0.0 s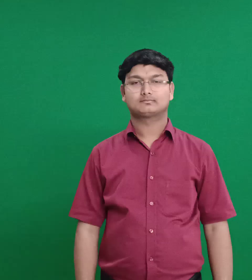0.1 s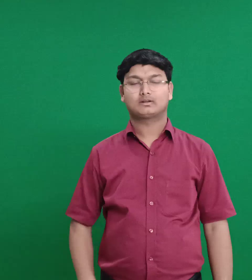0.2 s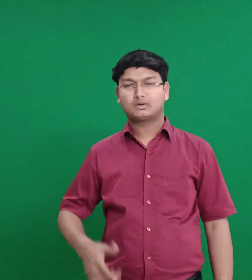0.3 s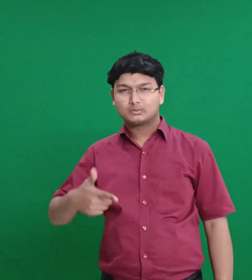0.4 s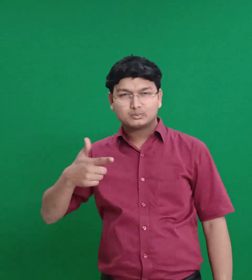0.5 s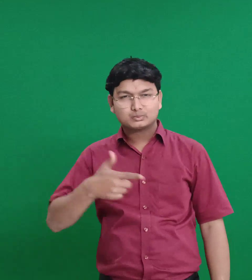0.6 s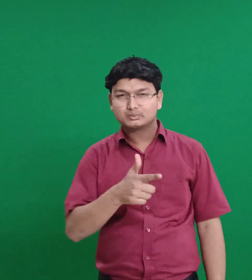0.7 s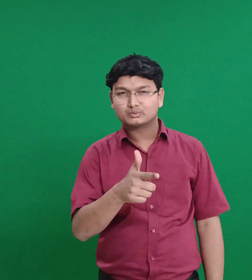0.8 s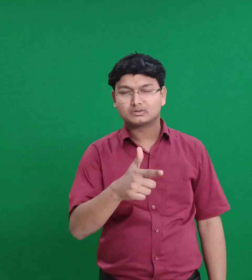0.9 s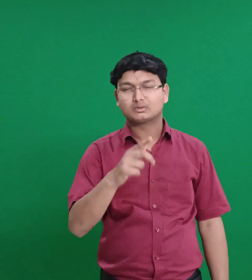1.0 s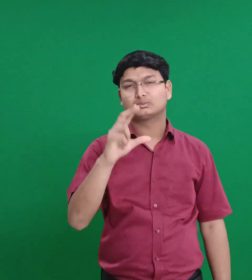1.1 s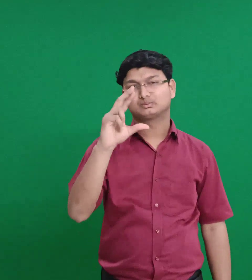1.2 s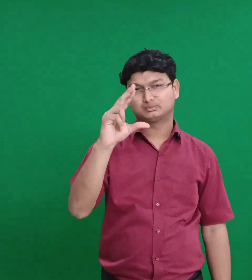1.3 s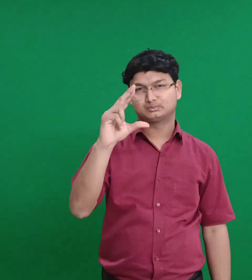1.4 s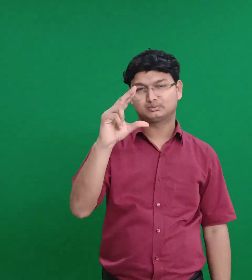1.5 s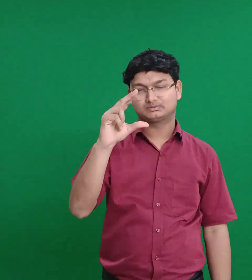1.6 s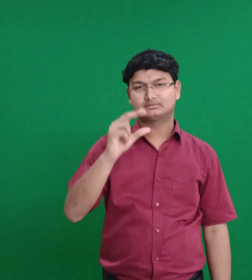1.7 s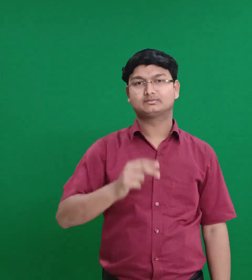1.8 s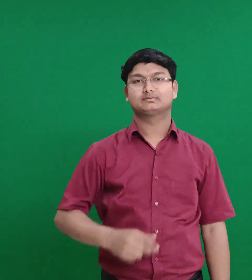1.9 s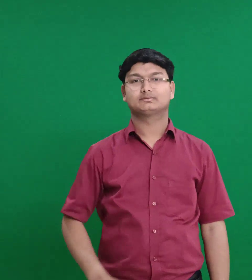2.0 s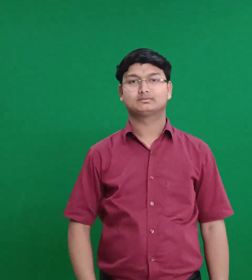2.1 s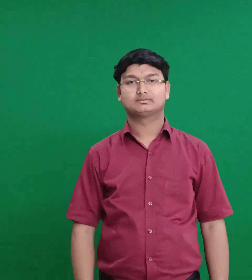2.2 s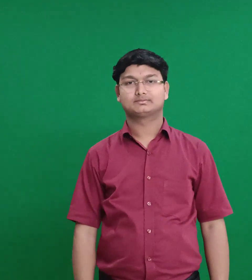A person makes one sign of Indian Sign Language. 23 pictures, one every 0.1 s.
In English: mice
